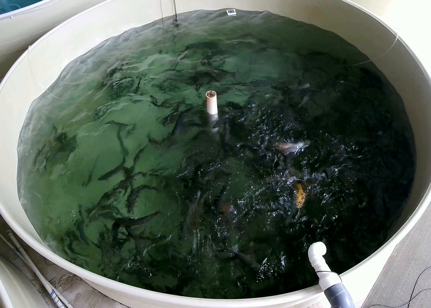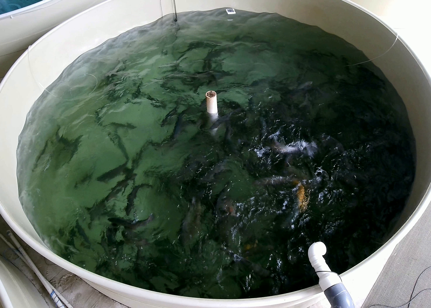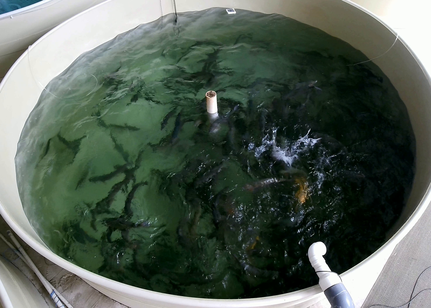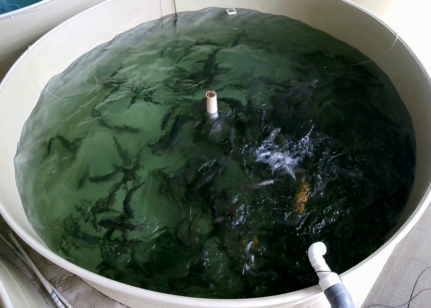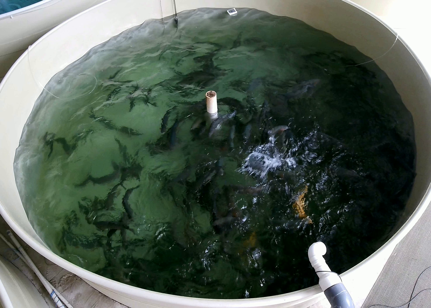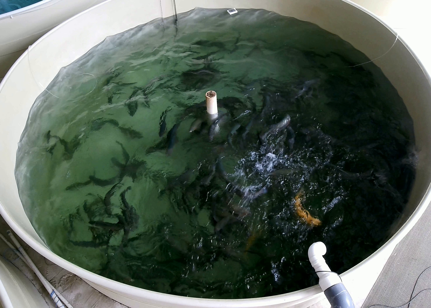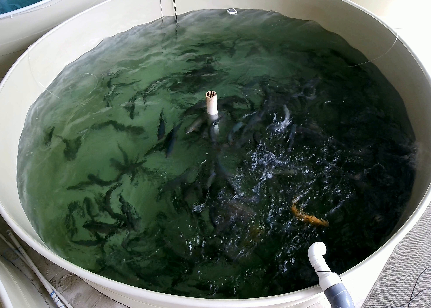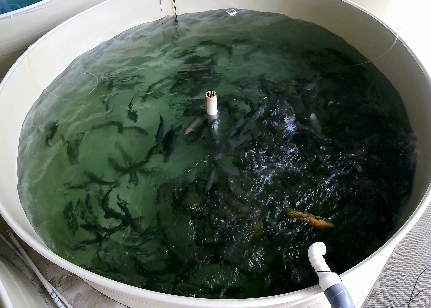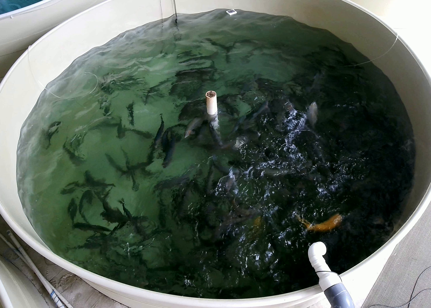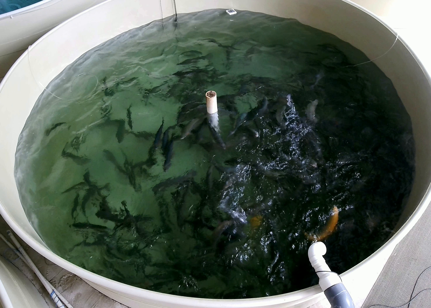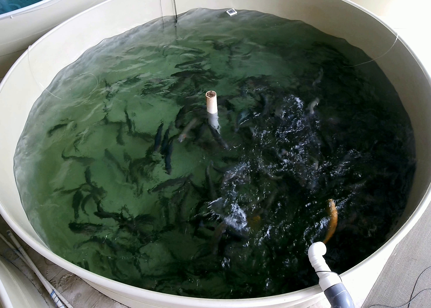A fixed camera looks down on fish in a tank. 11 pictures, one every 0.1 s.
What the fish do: Strong feeding.
